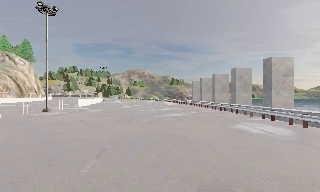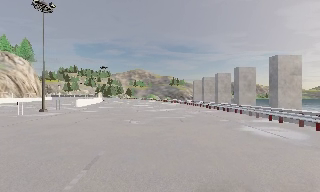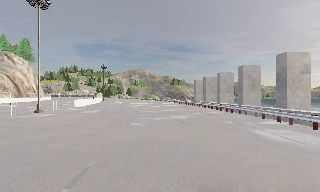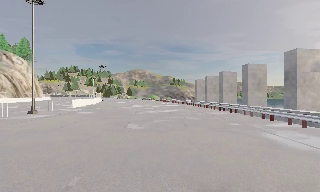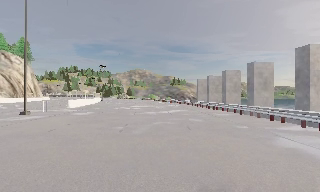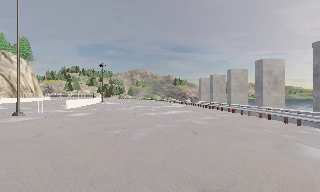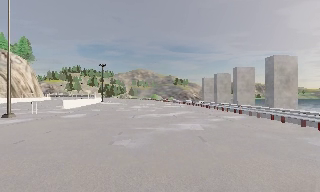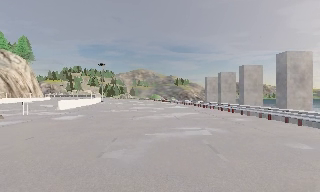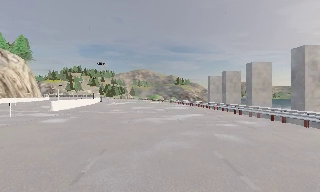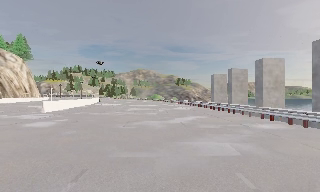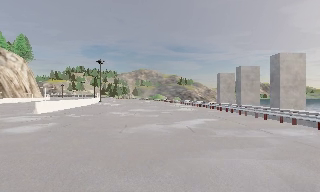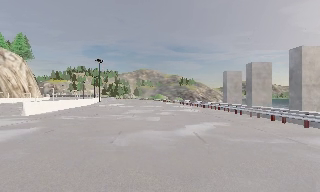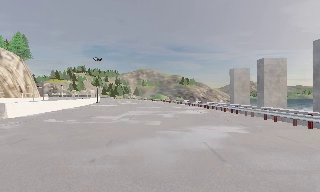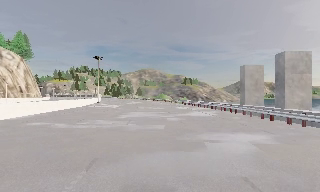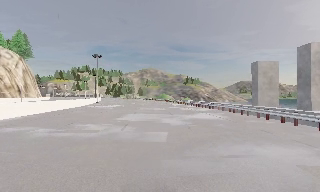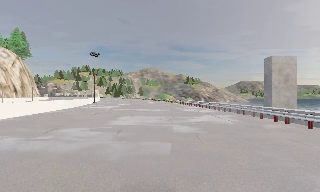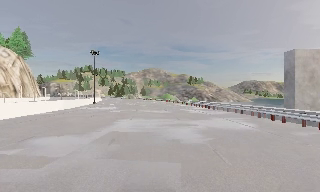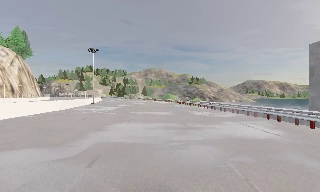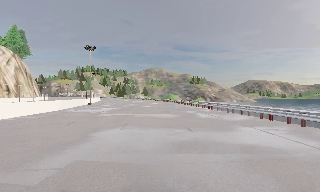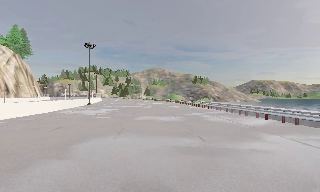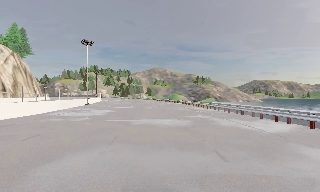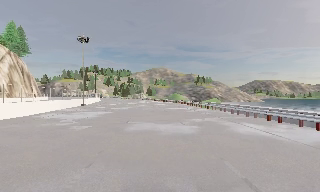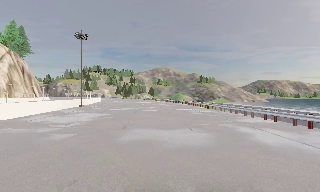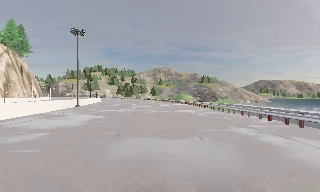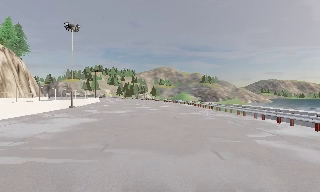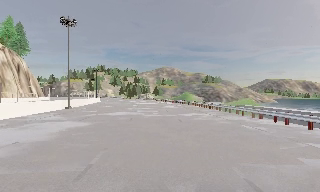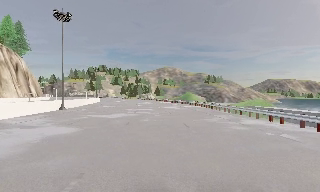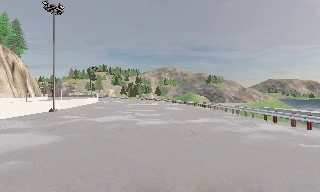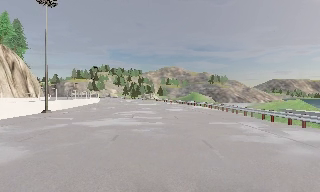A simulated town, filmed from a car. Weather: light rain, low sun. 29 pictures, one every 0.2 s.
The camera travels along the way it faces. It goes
forward.
0.0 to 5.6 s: The camera pans to its left, which is counterclockwise from overhead, by about 10 degrees. It travels forward, about 40 m, so what stands in front looms larger. It gains speed.
The film runs forward here.
